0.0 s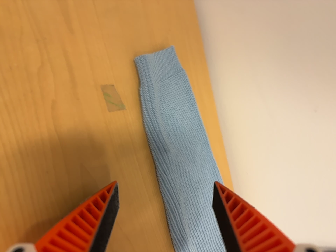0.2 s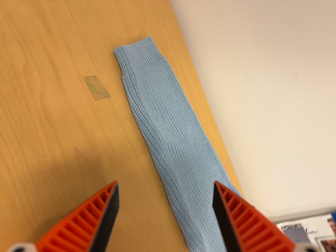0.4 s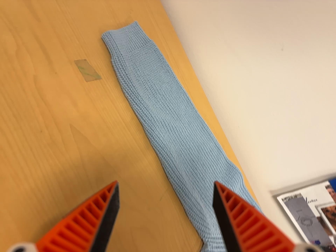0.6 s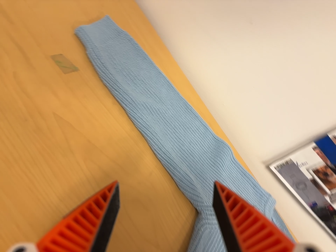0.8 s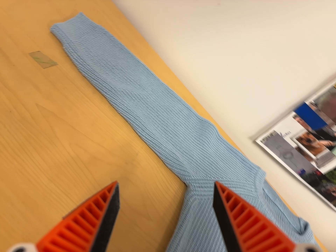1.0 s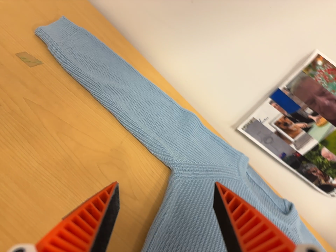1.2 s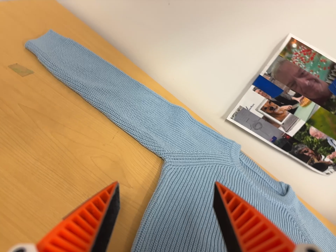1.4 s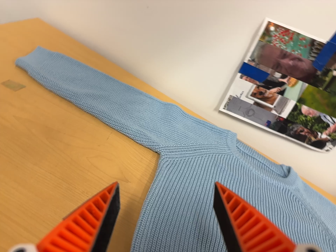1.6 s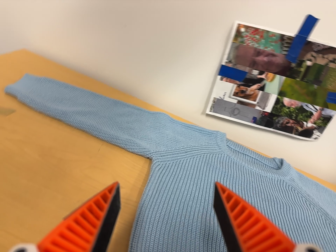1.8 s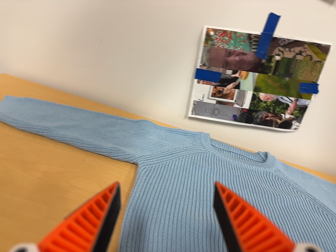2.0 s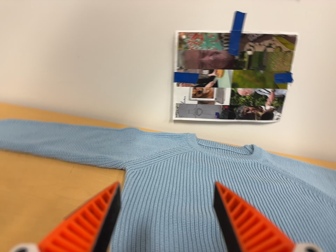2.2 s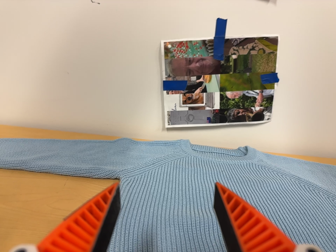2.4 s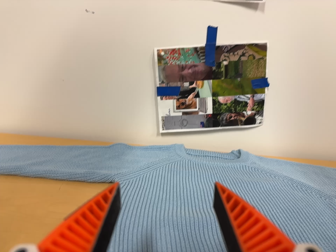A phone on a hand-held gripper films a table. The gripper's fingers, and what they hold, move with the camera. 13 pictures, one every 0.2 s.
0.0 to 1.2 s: The camera travels toward the bottom of its view, to its right and backward, about 24 cm, so close, fixed things drift upward. It rolls about its line of sight by about 40 degrees, and the scene rotates counterclockwise.
1.2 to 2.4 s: The camera travels toward the bottom of its view, to its right and backward, about 16 cm. Its aim tips toward the top of its view by about 20 degrees. It rolls about its line of sight by about 35 degrees, and the scene rotates counterclockwise.
The film runs backward here.
